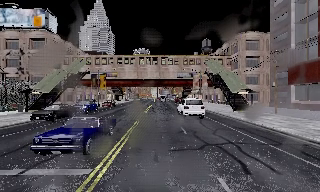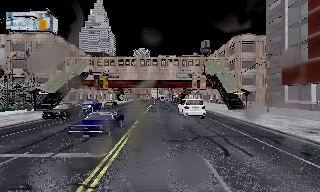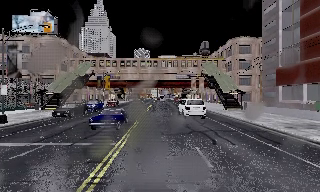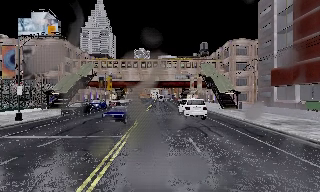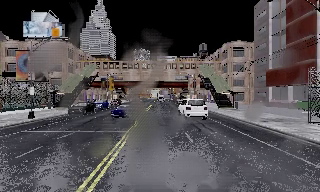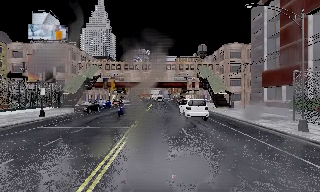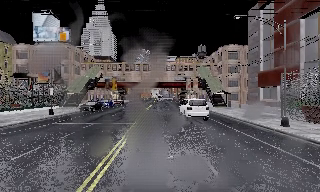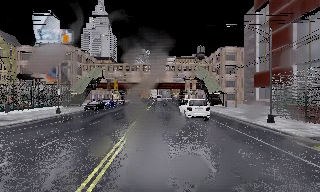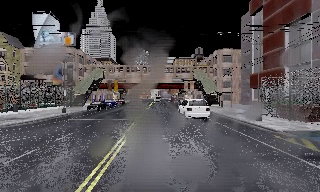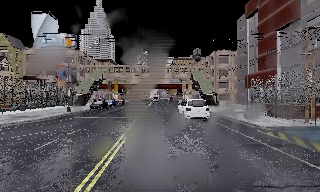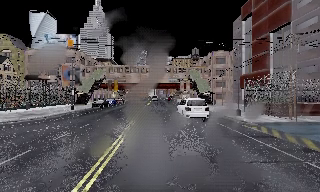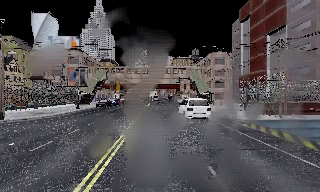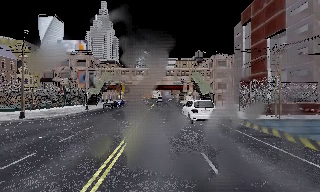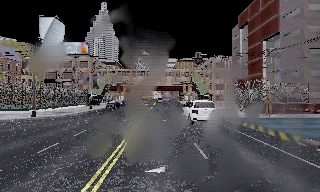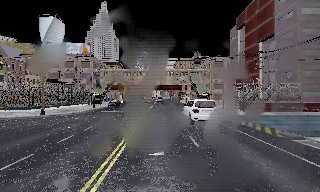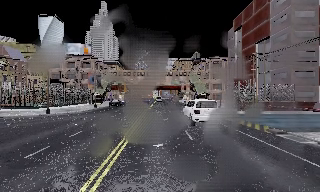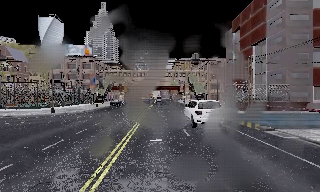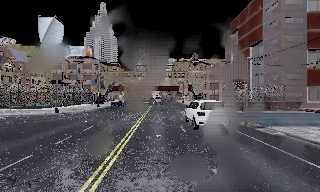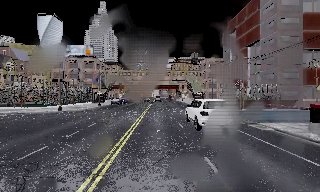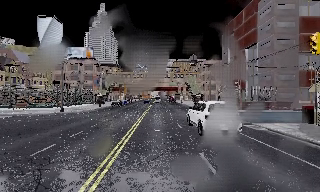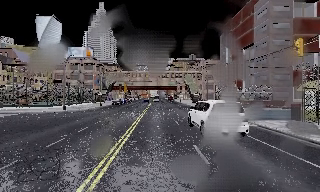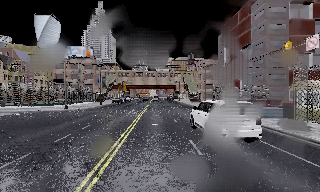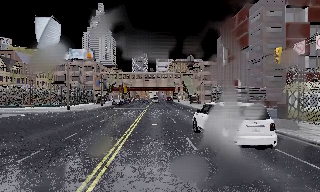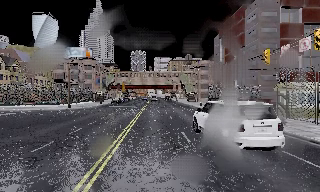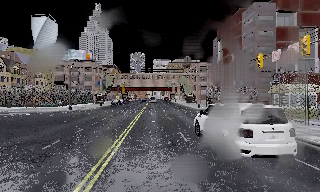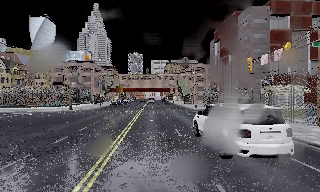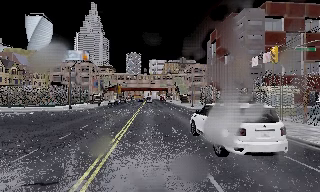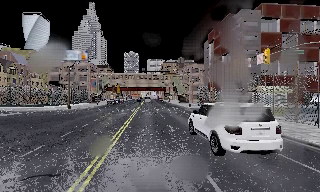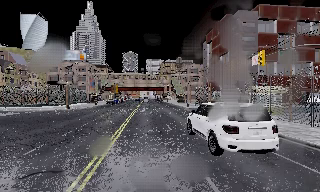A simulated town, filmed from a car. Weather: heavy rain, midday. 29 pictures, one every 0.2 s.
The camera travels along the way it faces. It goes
backward.
0.0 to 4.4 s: The camera travels backward, about 25 m, so what stands in front gets smaller. It loses speed.
4.4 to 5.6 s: The camera travels backward, about 4 m, so what stands in front gets smaller. It loses speed.
The film runs backward here.
